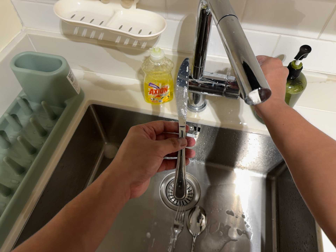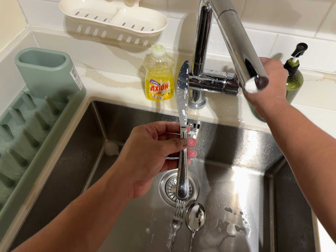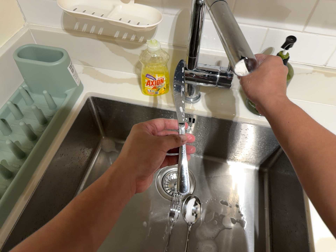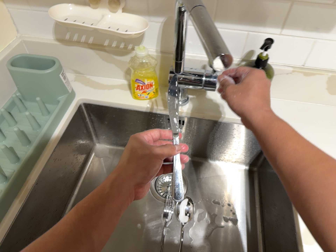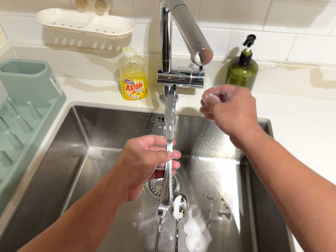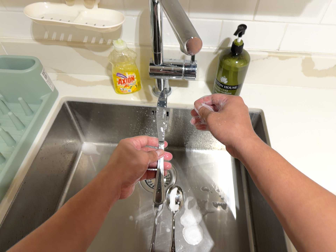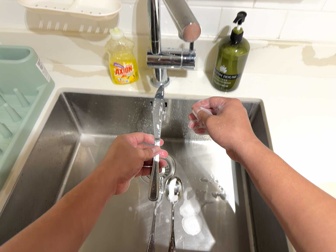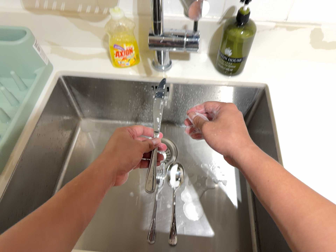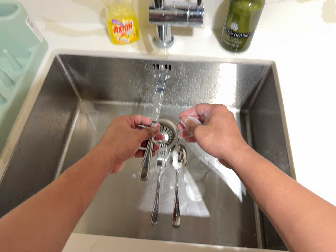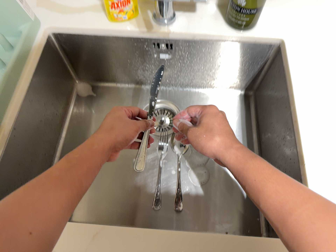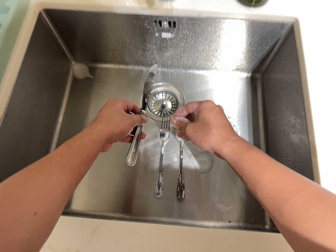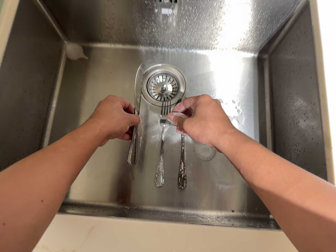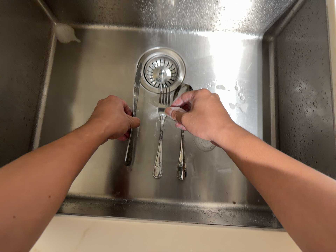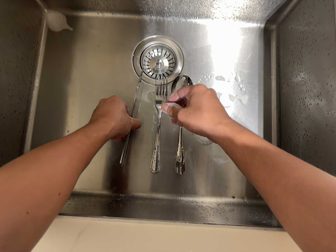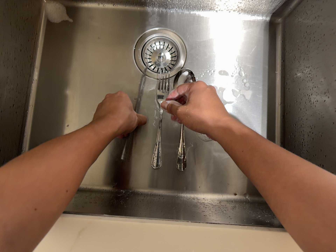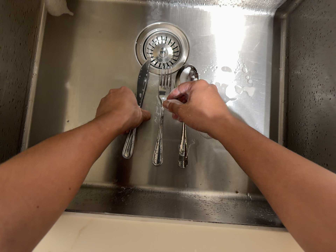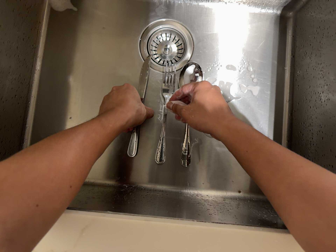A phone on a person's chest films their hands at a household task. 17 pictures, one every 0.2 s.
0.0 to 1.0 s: The camera travels toward the bottom of its view and backward, about 12 cm.
1.0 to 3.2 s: The camera travels forward, about 22 cm. Its aim tips toward the bottom of its view by about 35 degrees, and the scene shifts upward.
The film runs backward here.
